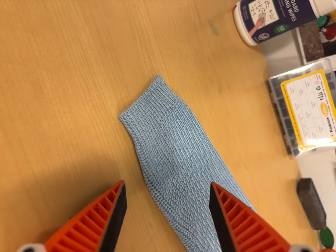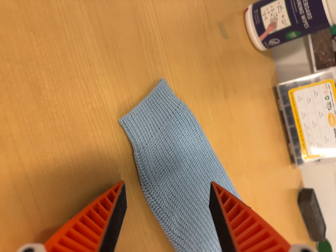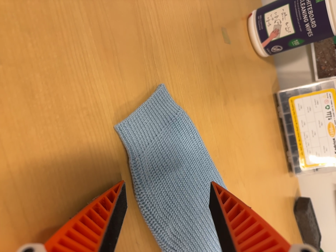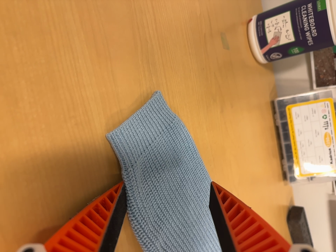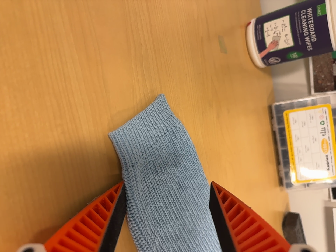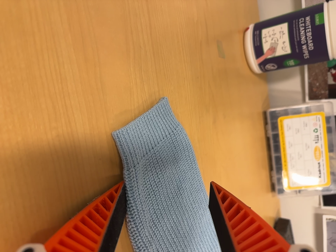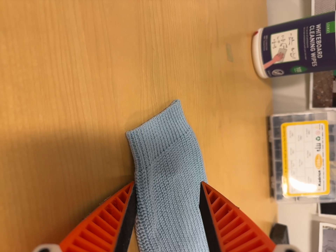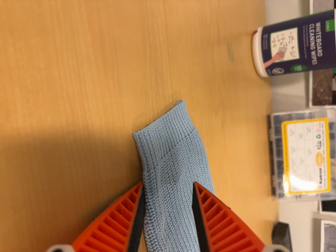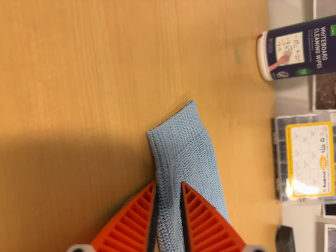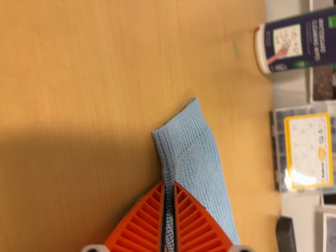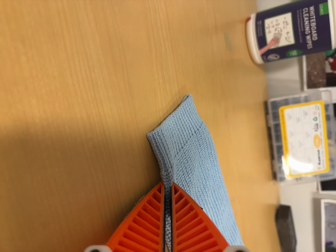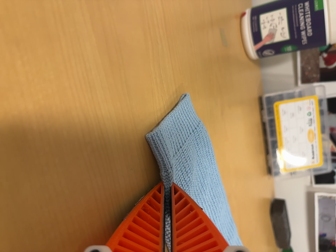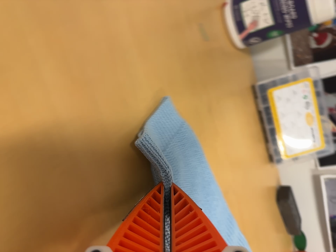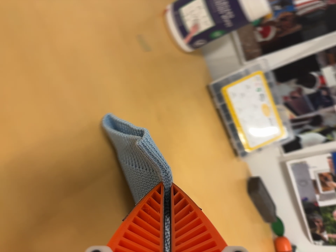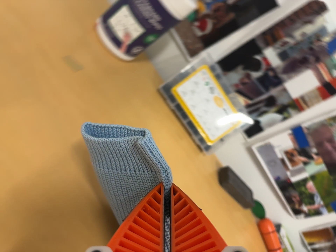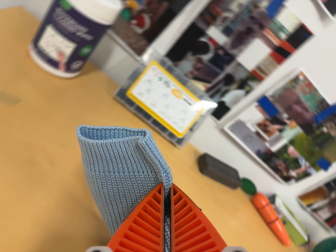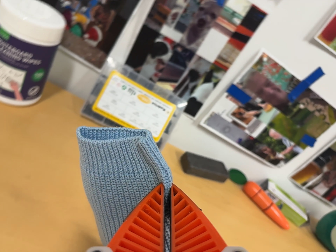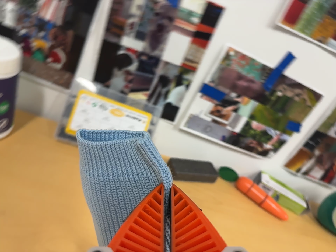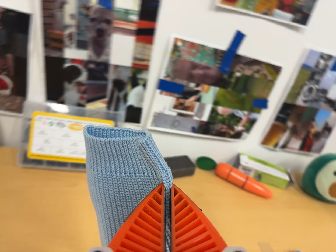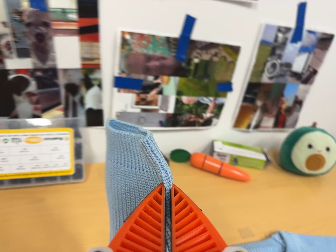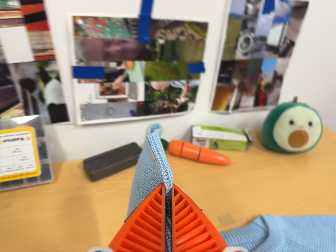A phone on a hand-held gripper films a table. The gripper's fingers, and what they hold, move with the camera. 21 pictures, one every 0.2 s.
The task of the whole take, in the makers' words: left arm across.
0.0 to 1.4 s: The camera travels toward the top of its view and forward, about 6 cm, so close, fixed things drift downward. It rolls about its line of sight by about 15 degrees, and the scene rotates clockwise.
1.4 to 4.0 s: The camera pans to its right by about 15 degrees. It travels to its right, about 50 cm, so close, fixed things drift to the left. Its aim tips toward the bottom of its view by about 10 degrees. It rolls about its line of sight by about 90 degrees, and the scene rotates counterclockwise.
The film runs forward here.
